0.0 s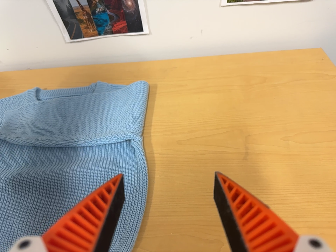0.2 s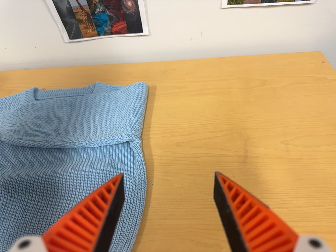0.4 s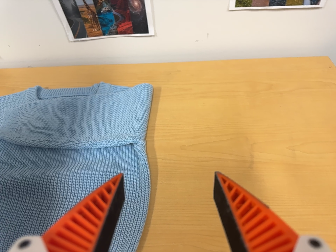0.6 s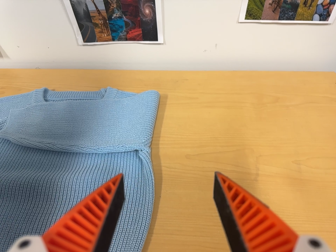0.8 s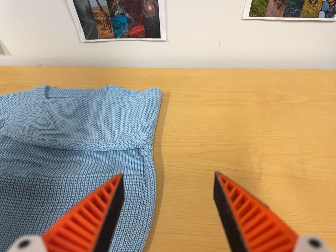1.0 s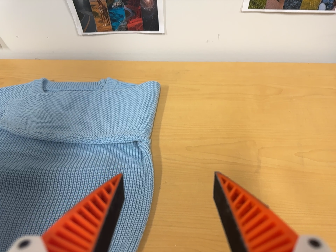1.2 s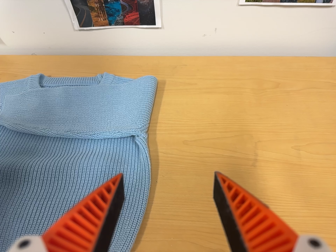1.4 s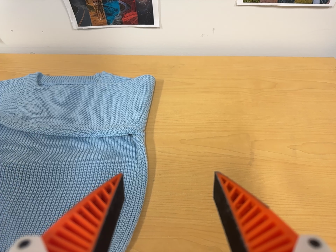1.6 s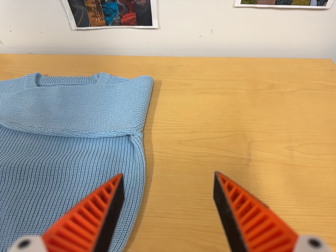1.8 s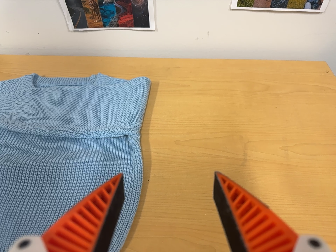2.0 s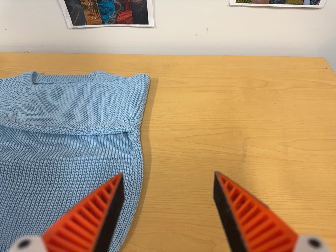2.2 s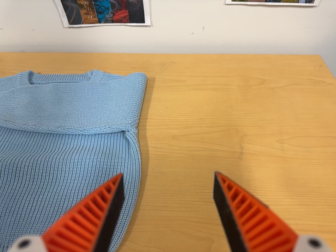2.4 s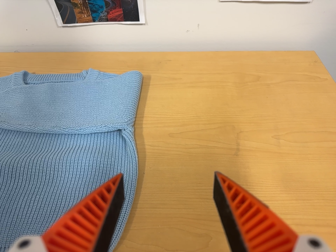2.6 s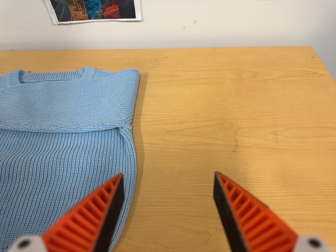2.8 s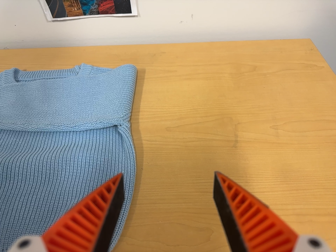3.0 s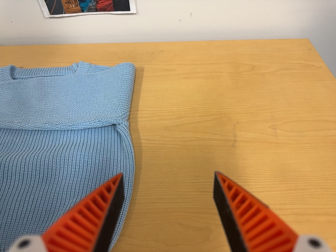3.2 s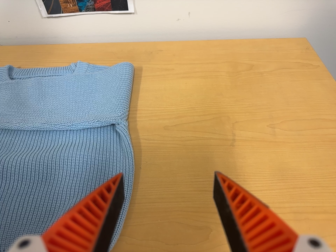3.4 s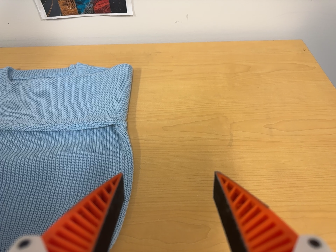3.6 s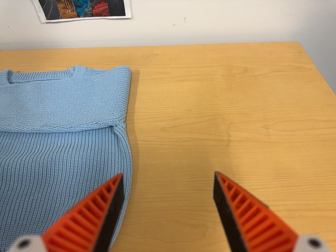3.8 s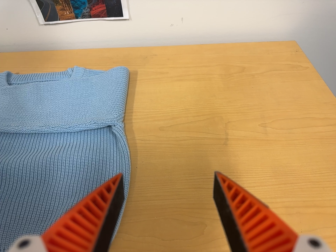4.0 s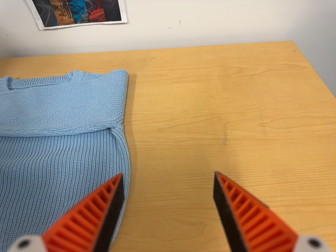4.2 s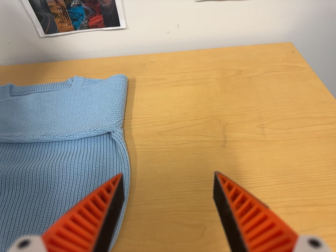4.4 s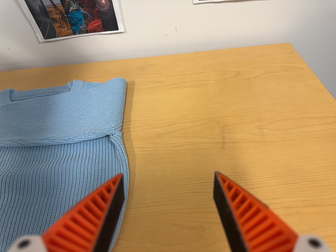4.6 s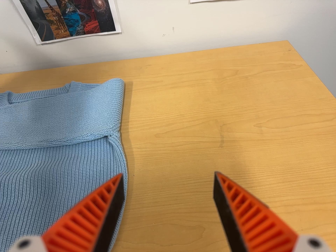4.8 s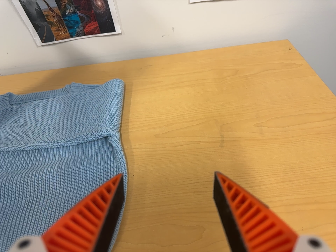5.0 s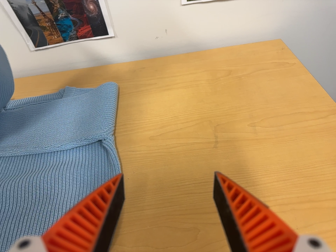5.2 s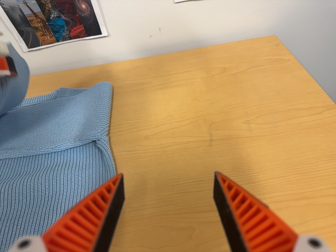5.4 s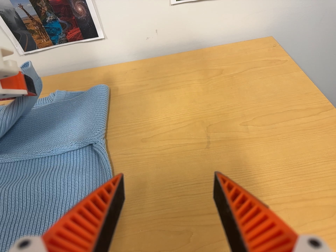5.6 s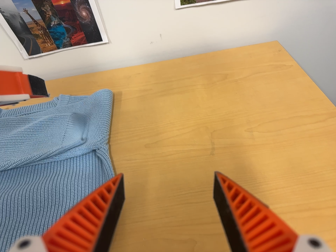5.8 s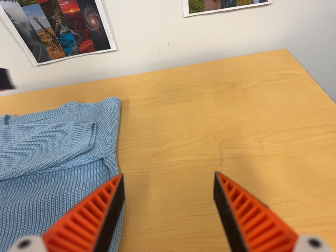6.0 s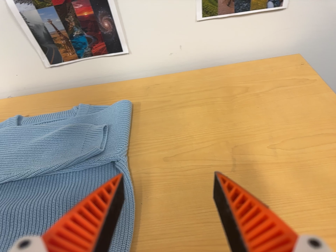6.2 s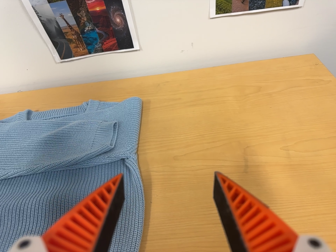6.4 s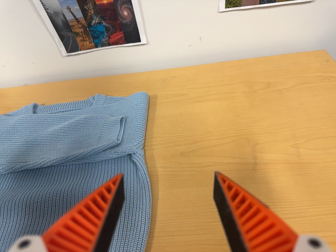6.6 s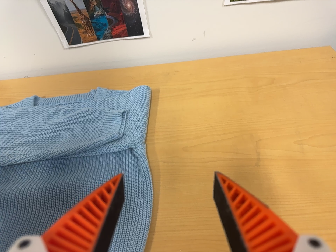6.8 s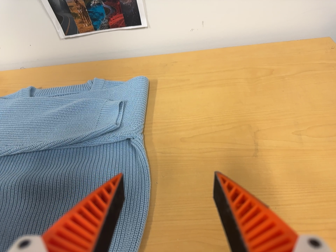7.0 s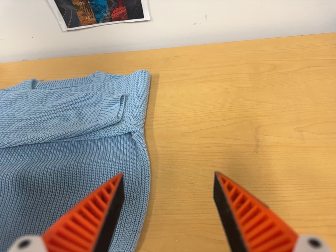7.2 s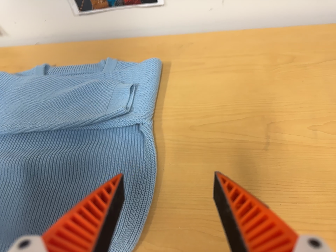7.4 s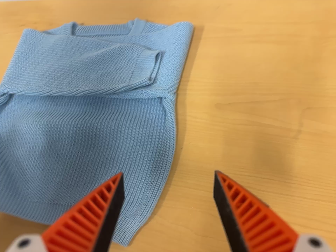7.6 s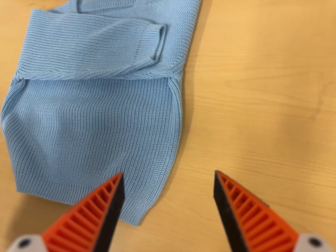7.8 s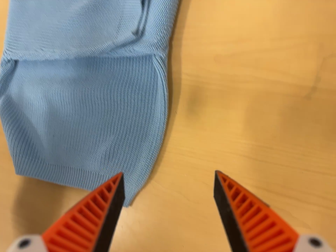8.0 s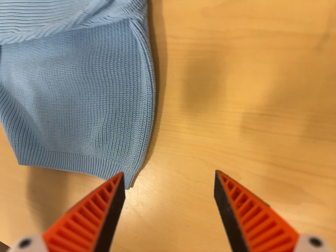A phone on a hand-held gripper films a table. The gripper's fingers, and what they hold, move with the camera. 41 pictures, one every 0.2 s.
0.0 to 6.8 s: The camera shifts only a little, or ends up much as it began.
6.8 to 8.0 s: The camera pans to its left by about 30 degrees. It travels to its right, toward the top of its view and forward, about 24 cm. Its aim tips toward the bottom of its view by about 45 degrees, and the scene shifts upward.
The film runs forward here.
